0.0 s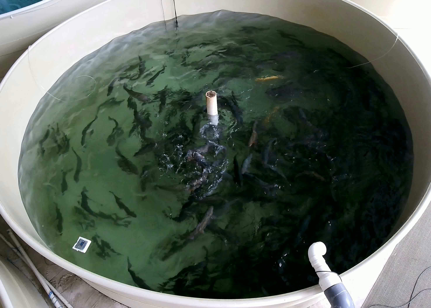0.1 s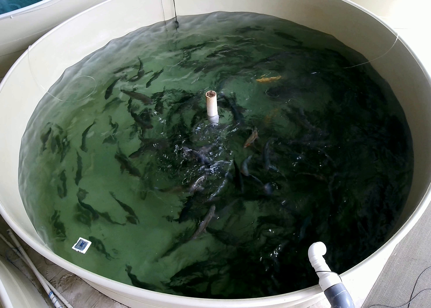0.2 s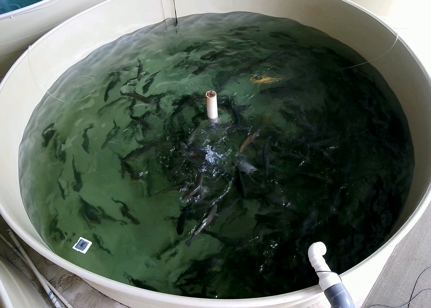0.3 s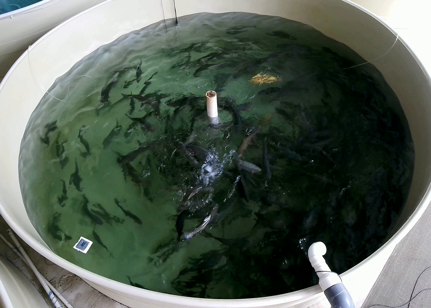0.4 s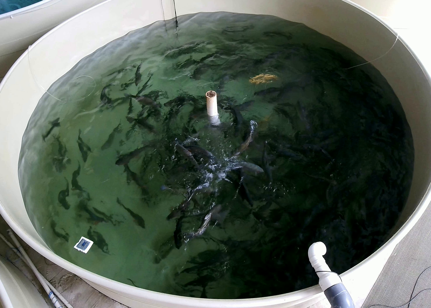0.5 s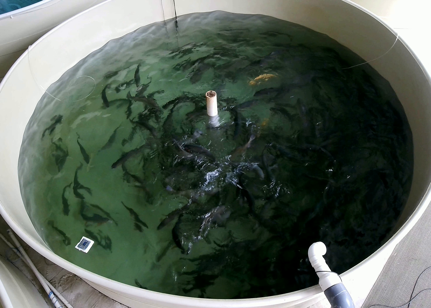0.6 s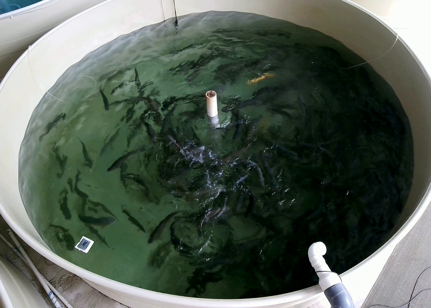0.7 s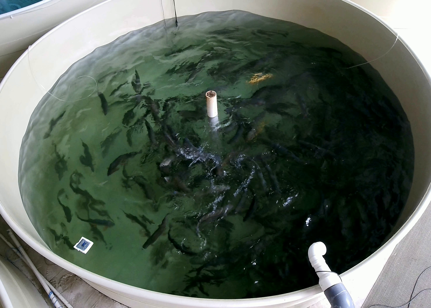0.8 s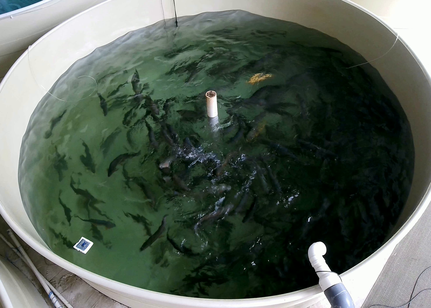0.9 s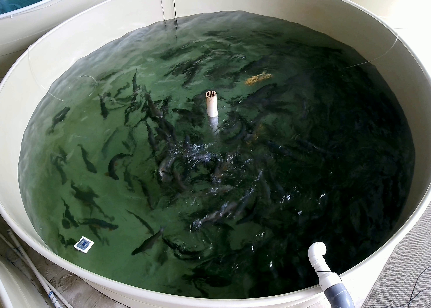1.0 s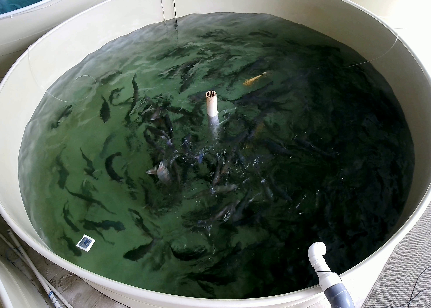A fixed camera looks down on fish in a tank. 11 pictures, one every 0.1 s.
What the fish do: Foraging.
